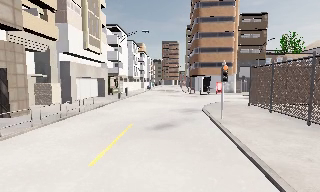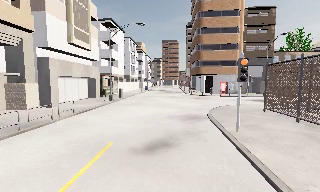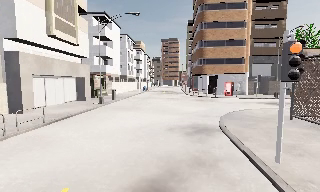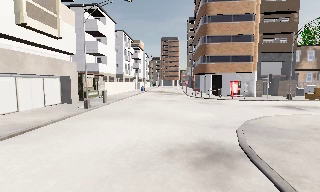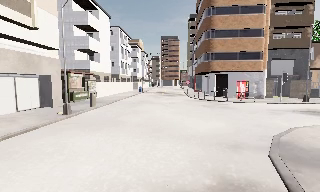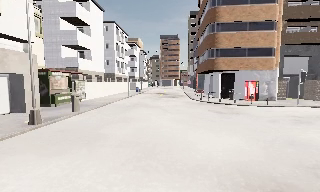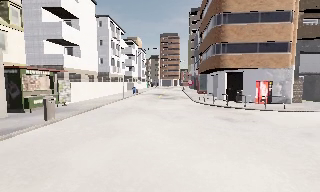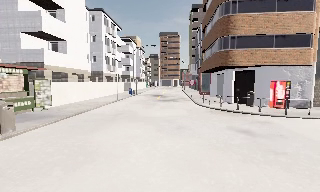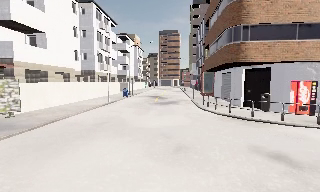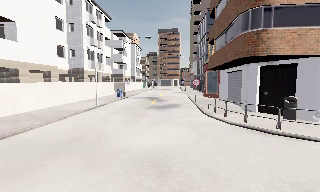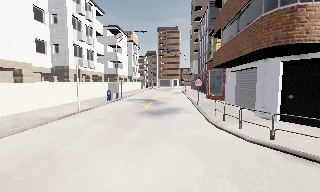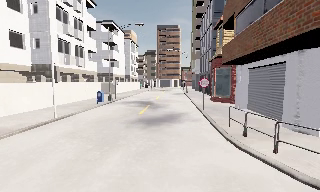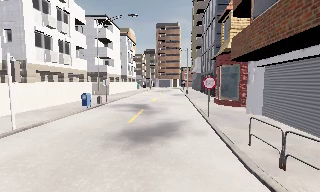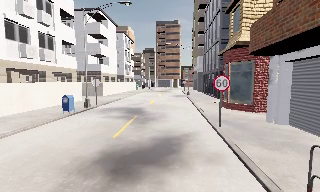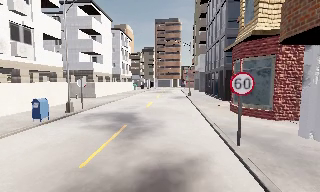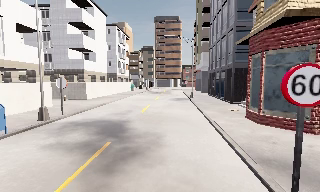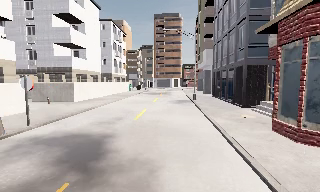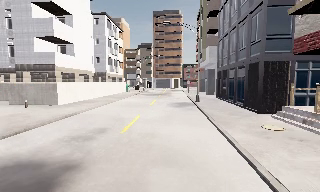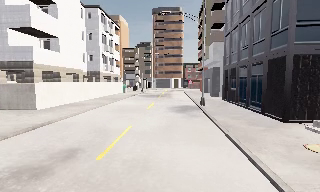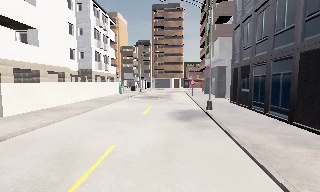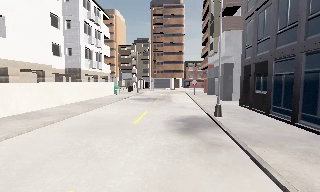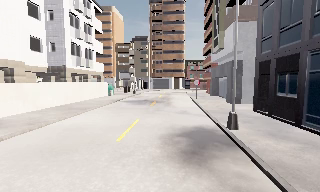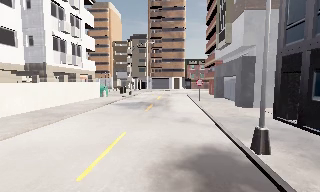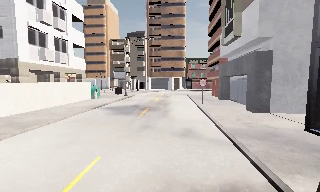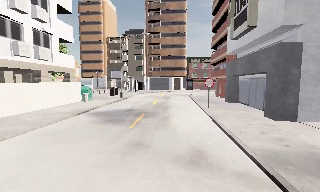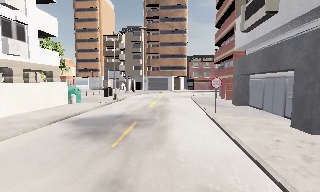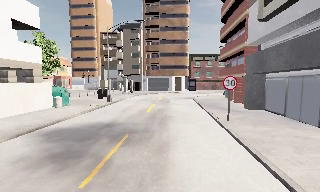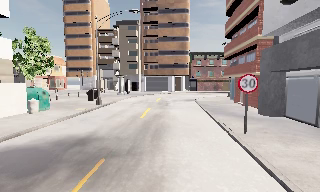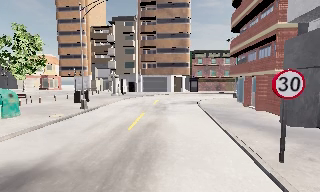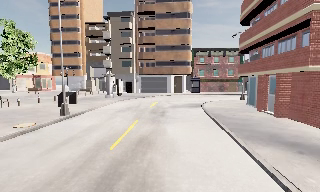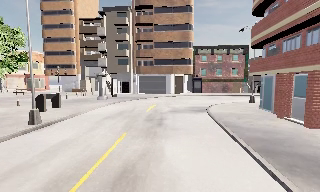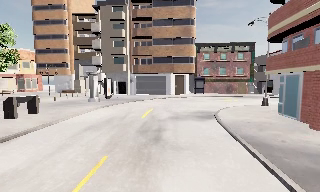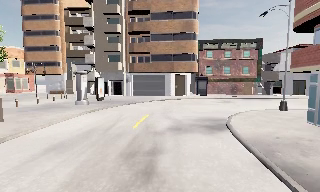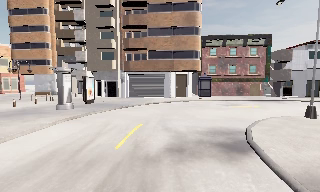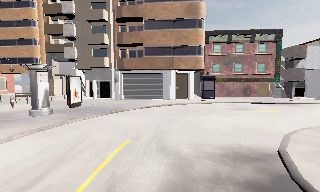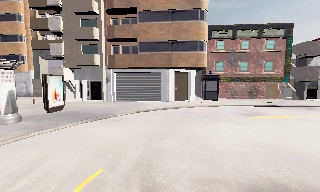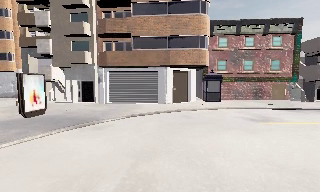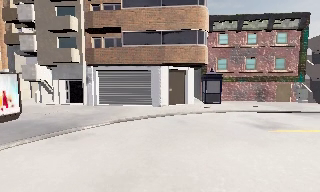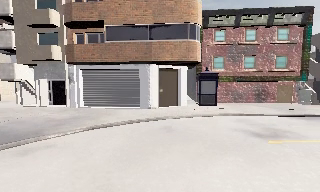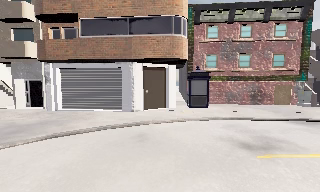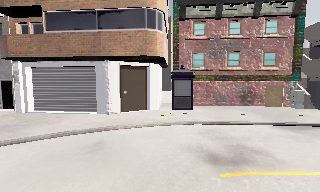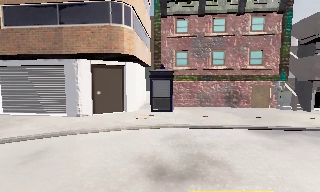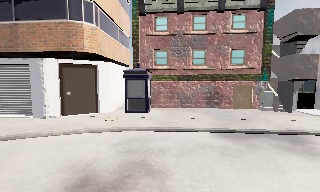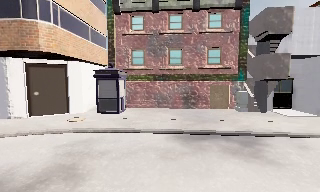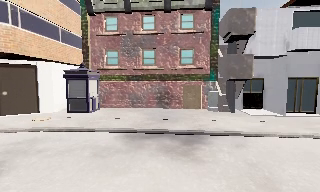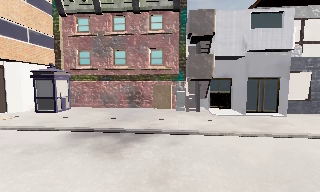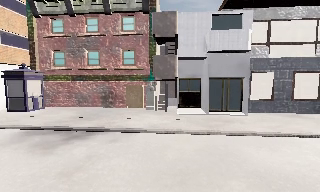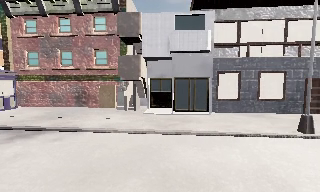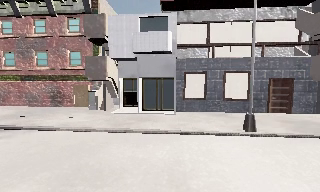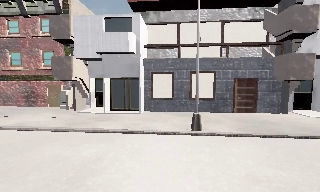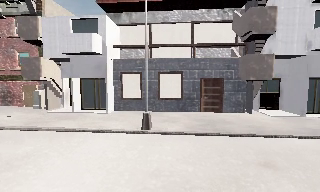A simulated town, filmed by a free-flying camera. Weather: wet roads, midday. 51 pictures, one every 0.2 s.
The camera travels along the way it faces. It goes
forward.
0.0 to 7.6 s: The camera travels forward, about 80 m, so what stands in front looms larger.
7.6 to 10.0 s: The camera travels to its right, about 20 m, so close, fixed things drift to the left.
The film runs forward here.
